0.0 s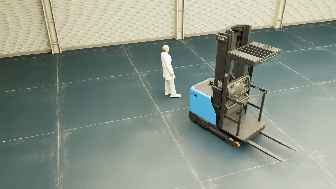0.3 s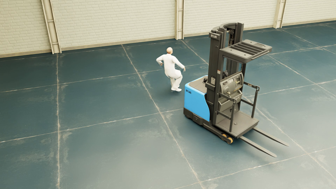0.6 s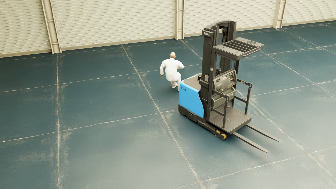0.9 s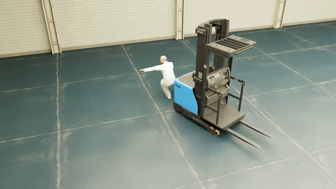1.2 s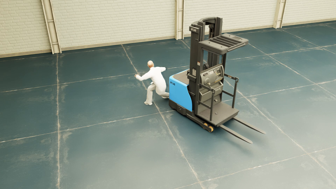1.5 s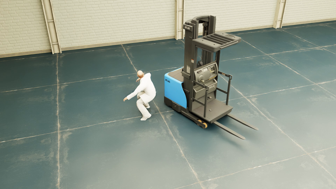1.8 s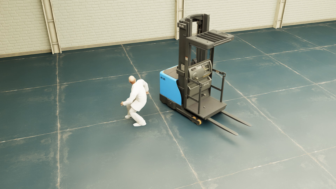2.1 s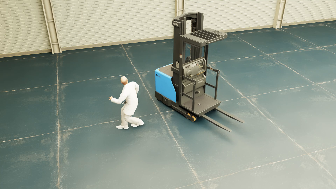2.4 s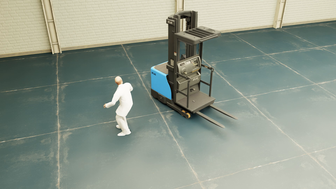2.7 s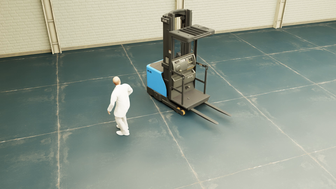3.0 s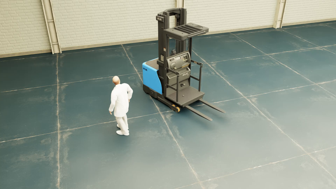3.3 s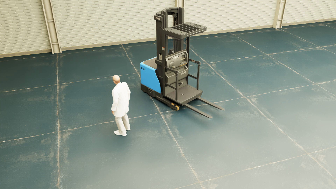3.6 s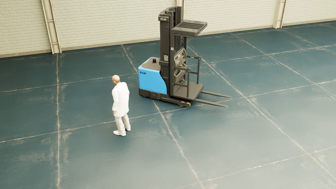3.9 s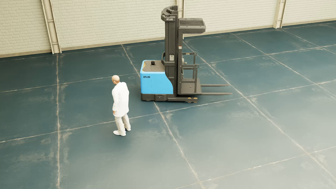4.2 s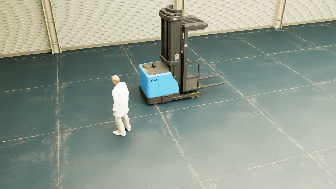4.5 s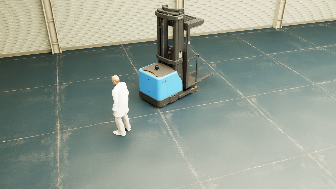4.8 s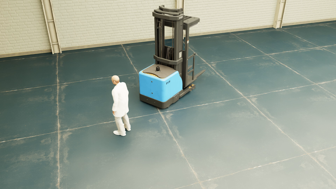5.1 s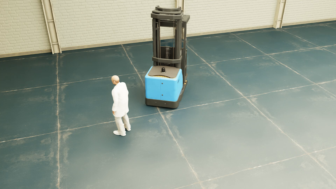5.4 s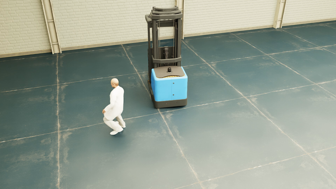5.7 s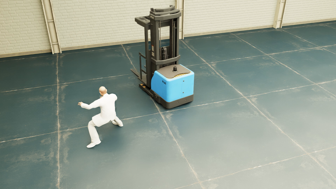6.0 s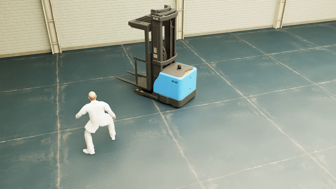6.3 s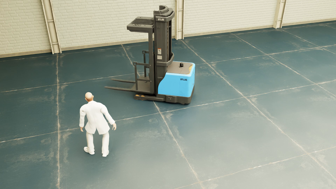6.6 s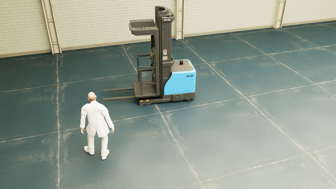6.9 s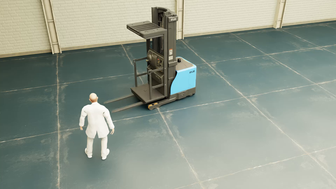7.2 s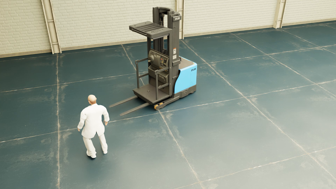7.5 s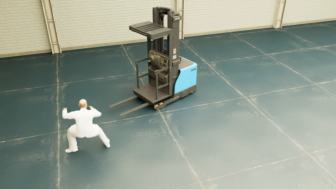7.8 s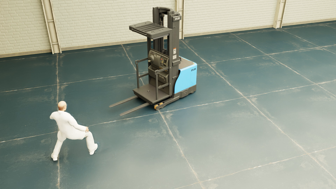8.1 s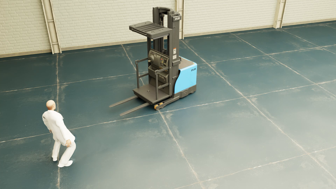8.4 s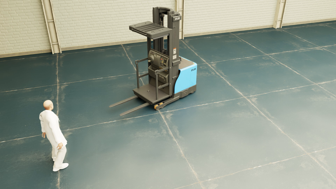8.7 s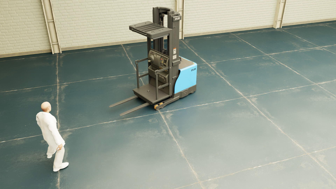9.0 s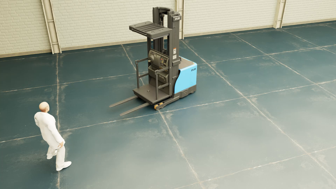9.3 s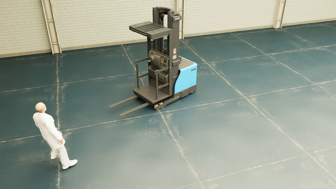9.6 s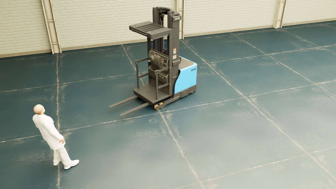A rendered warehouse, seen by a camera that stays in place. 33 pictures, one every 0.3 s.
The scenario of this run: Near miss between a forklift and a person.
